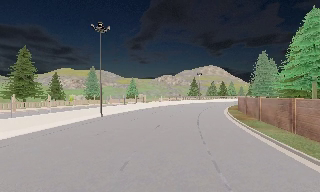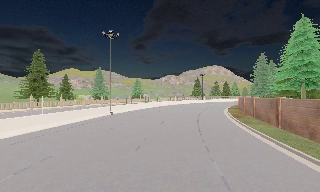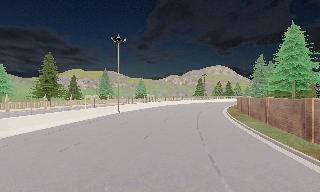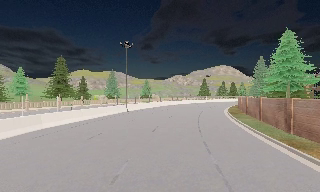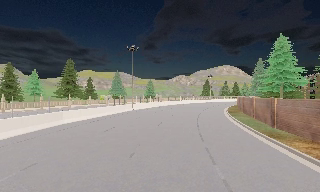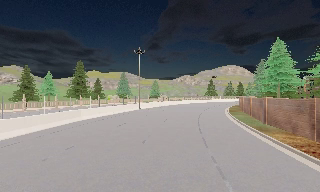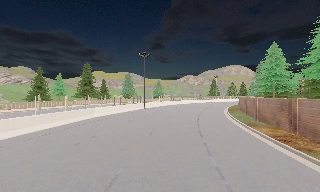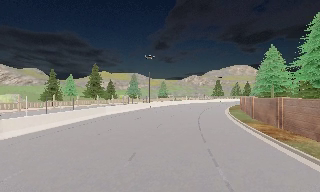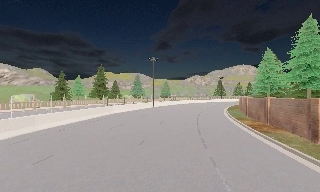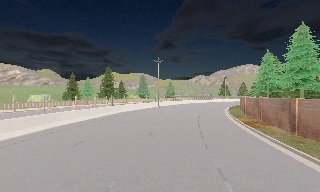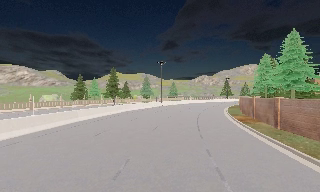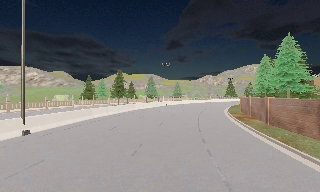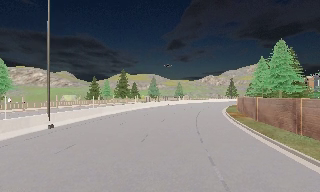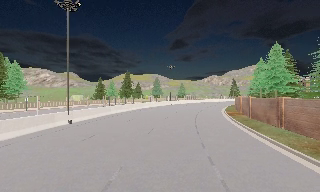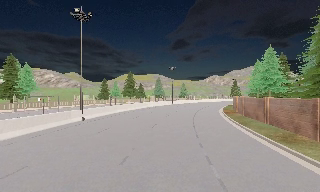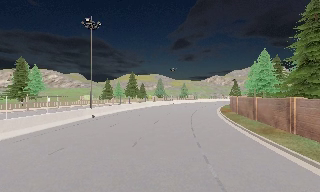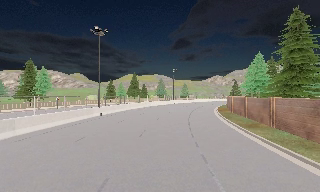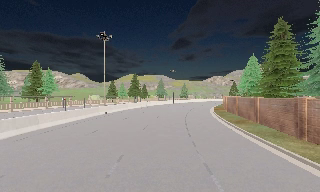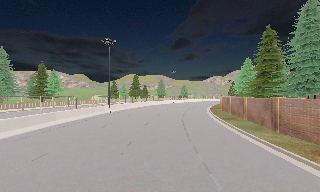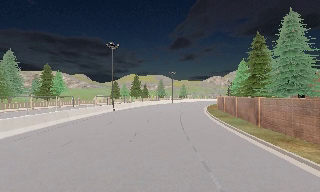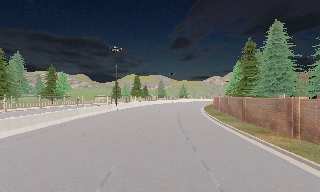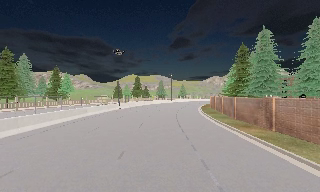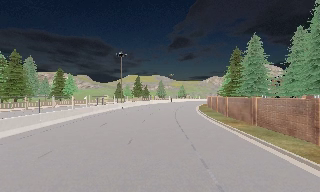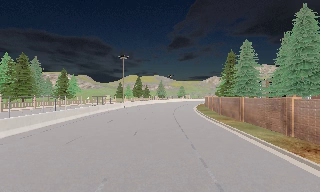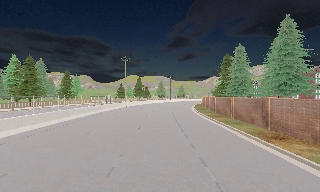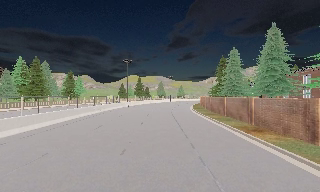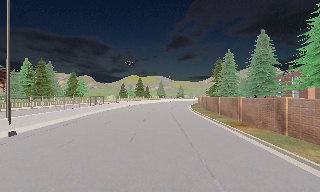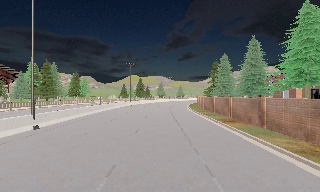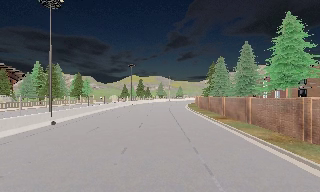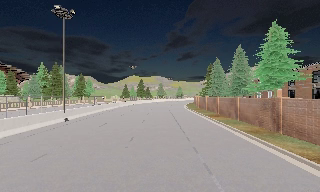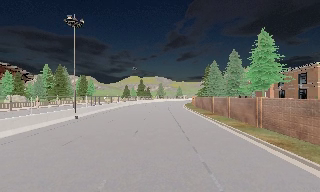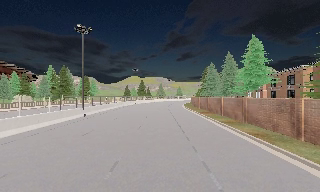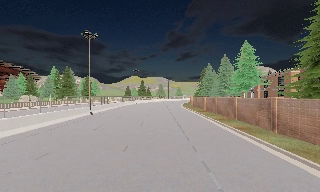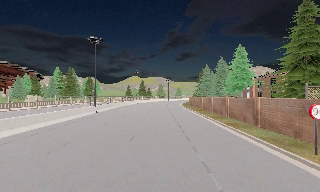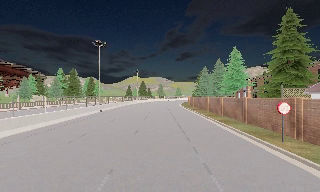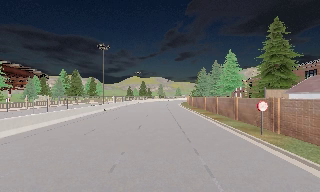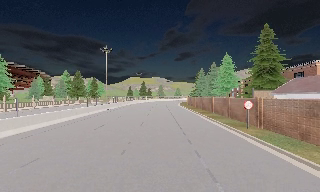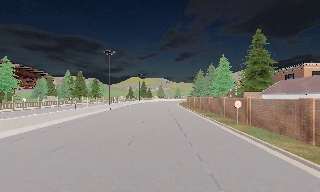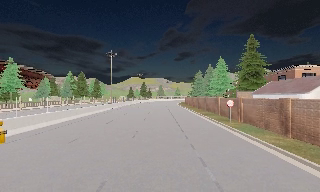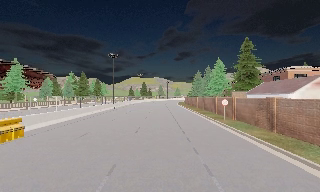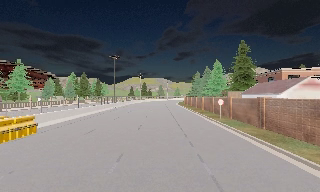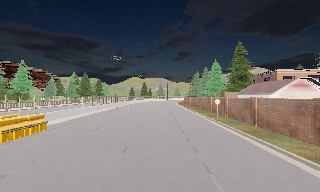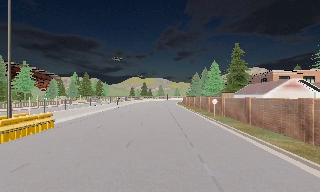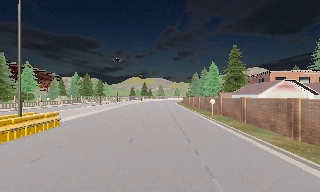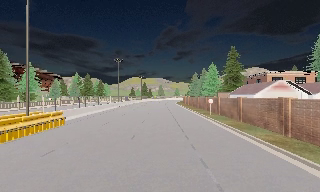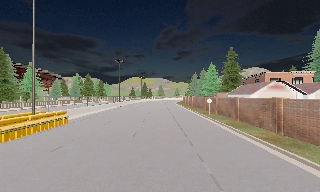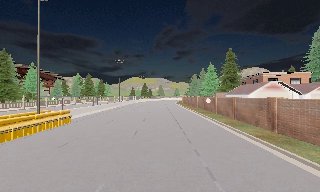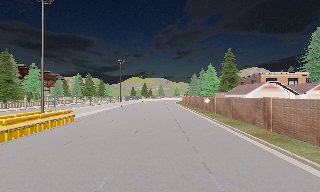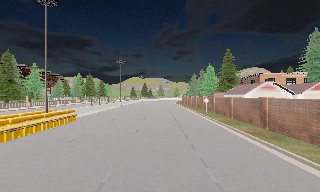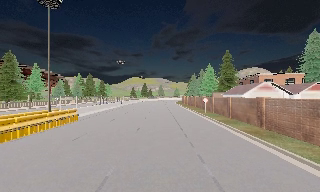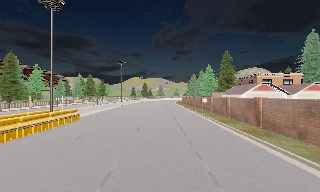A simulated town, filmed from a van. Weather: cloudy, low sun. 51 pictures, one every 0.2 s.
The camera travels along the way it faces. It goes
backward.
0.0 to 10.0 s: The camera swings to its left by about 20 degrees, and the scene slides to the right. It travels backward, about 85 m, so what stands in front gets smaller. It loses speed.
The film runs backward here.
